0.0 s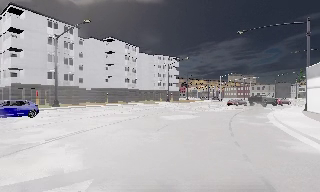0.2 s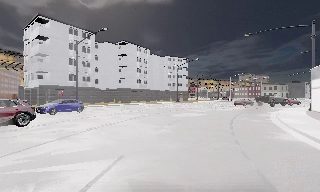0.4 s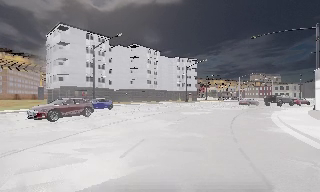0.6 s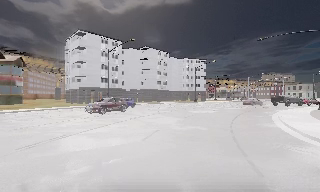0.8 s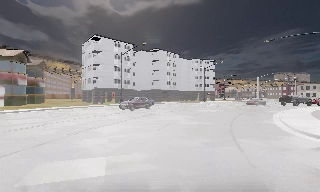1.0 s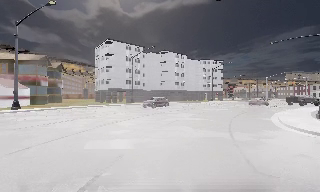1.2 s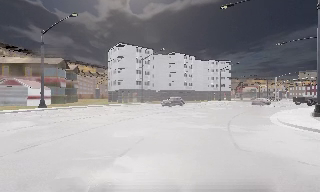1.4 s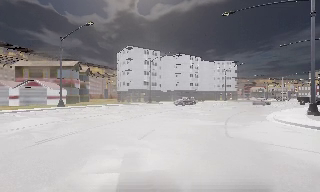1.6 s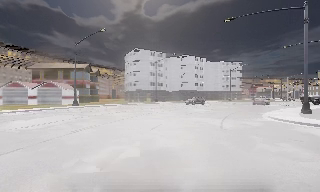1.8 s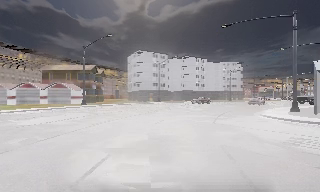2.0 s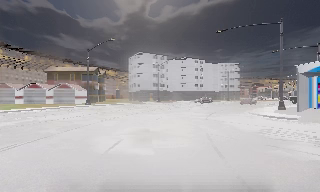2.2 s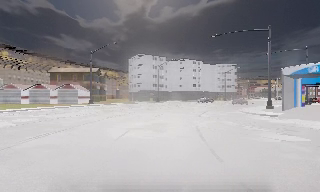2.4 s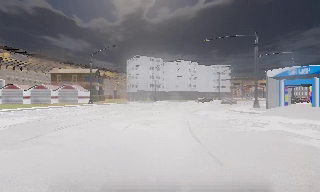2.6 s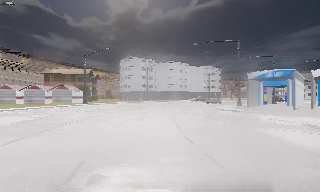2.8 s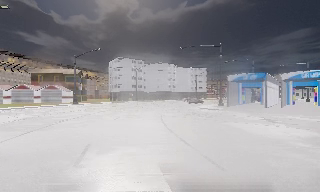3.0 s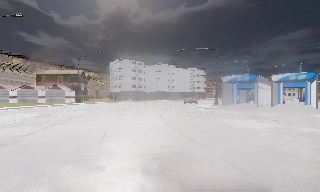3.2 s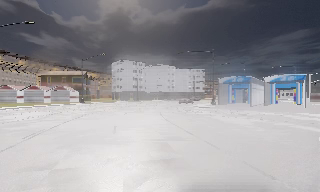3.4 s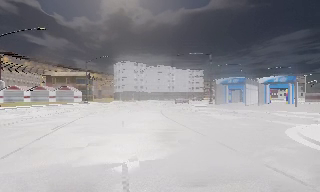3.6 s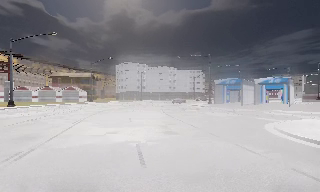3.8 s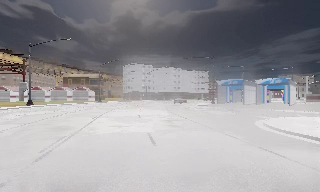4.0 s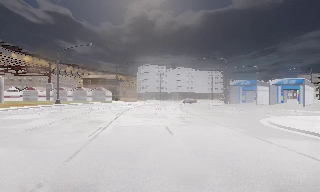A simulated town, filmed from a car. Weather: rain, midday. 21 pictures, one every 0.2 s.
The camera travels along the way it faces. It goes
backward.
0.0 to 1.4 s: The camera pans to its left, which is counterclockwise from overhead, by about 20 degrees. It travels backward, about 12 m, so what stands in front gets smaller.
1.4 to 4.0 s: The camera travels backward, about 25 m, so what stands in front gets smaller.
The film runs backward here.
